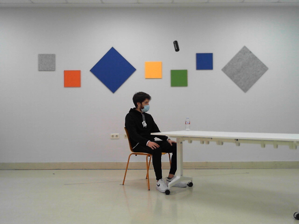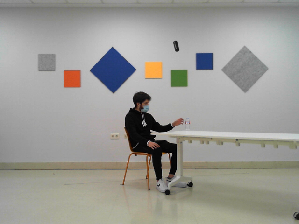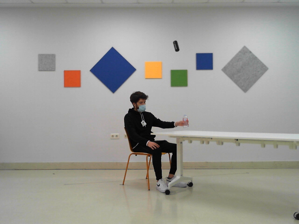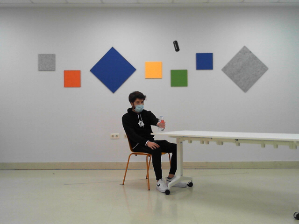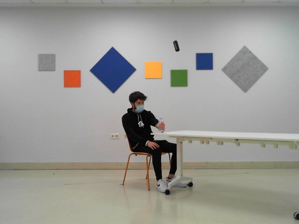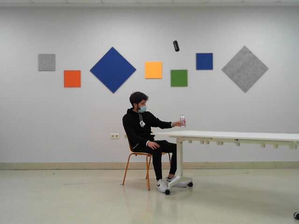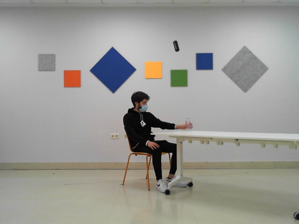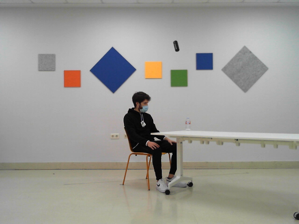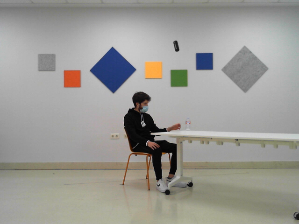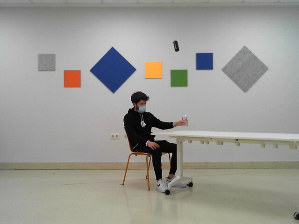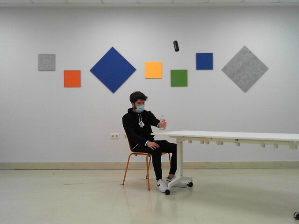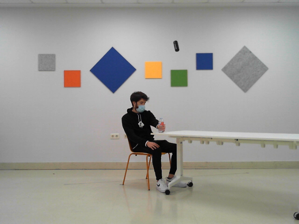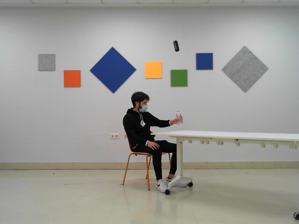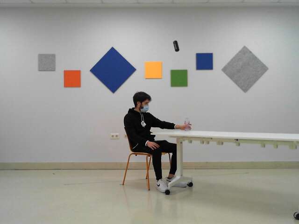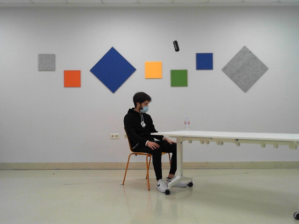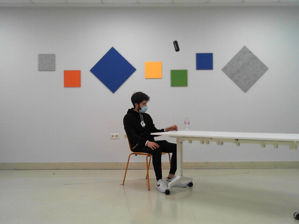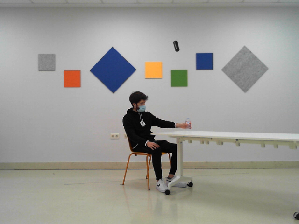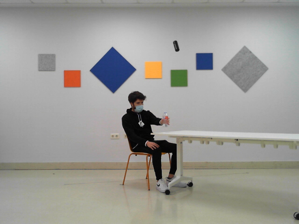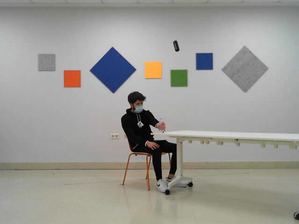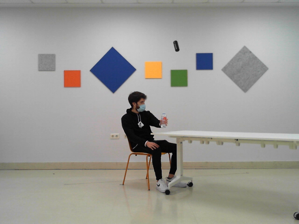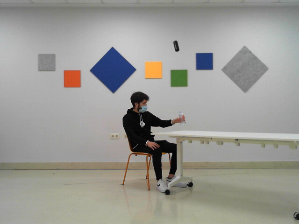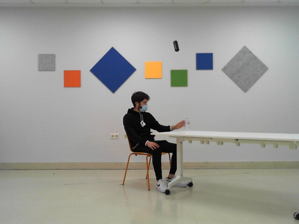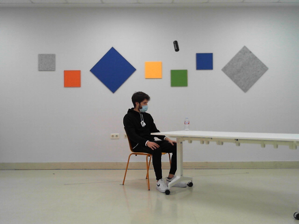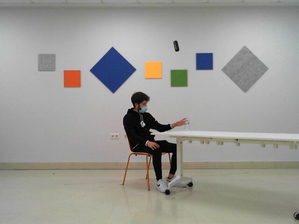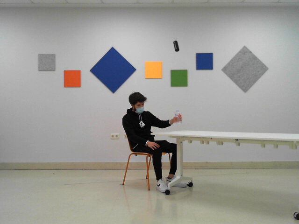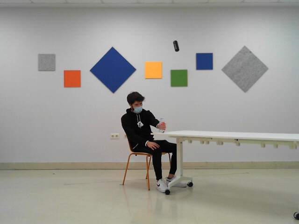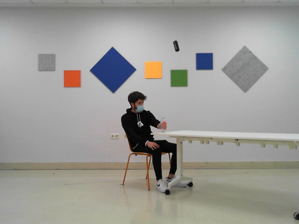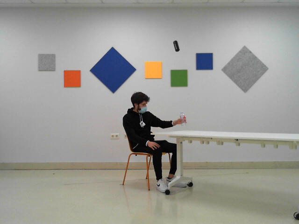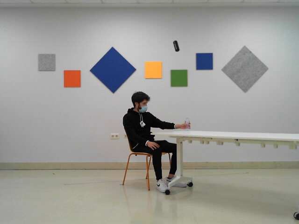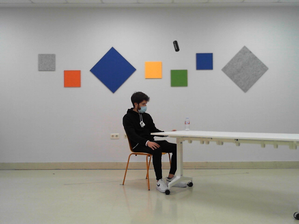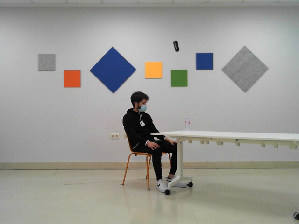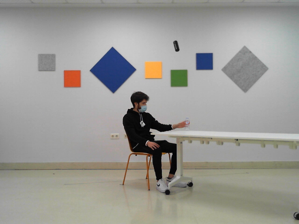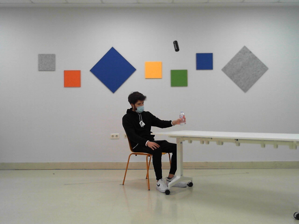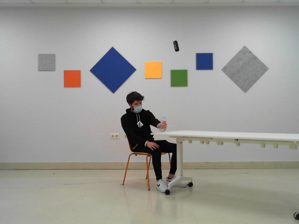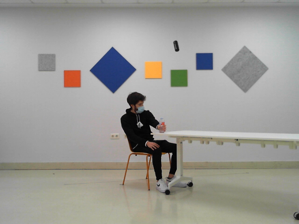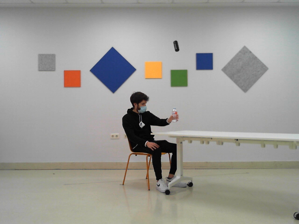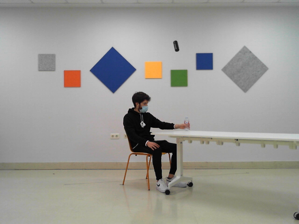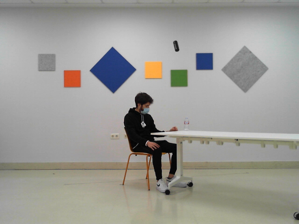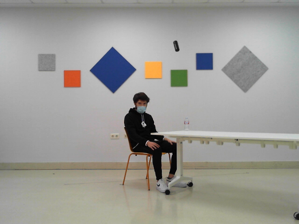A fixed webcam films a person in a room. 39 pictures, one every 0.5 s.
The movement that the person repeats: Move a bottle from side to side, left hand.
